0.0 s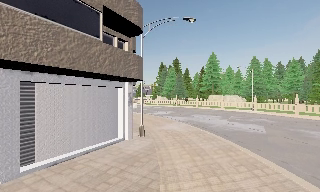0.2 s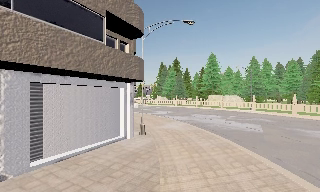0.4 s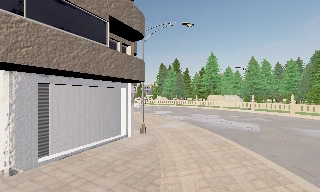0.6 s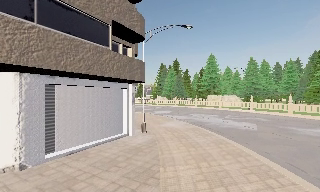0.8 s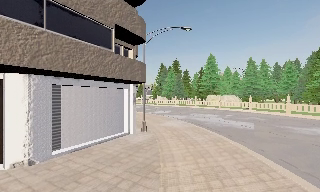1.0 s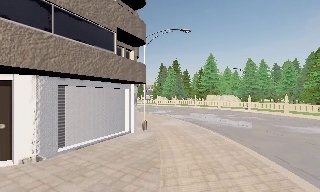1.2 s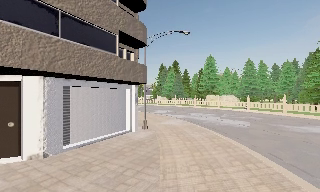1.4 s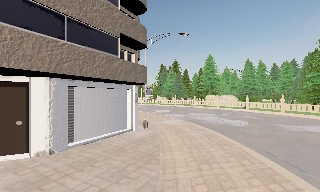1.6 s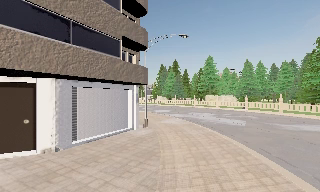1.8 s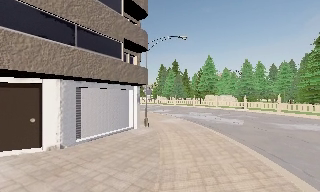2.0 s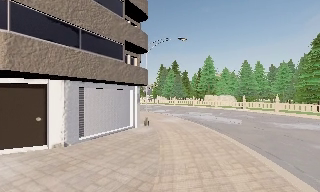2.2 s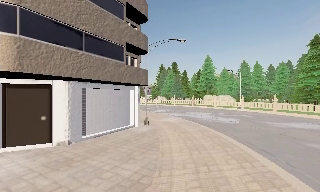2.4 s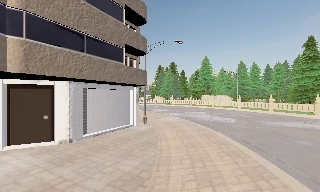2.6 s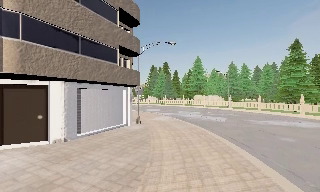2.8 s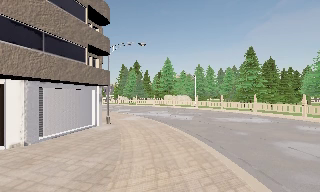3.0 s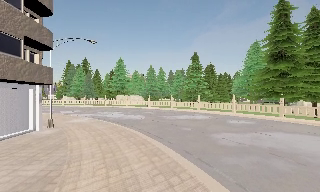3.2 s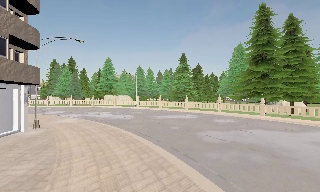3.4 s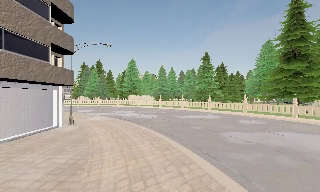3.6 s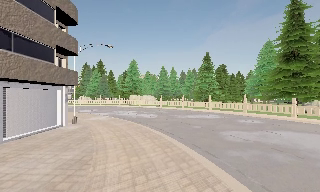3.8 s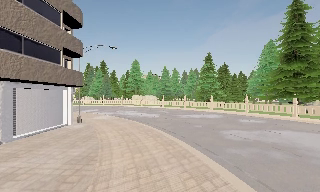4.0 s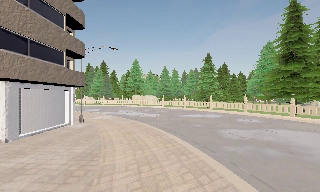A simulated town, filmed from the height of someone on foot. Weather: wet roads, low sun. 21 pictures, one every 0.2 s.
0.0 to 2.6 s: The camera travels backward, about 4.5 m, so what stands in front gets smaller.
2.6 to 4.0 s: The scene slides to the left, as the camera pans about 20 degrees to its right. It travels backward, about 2.5 m, so what stands in front gets smaller.
The film runs backward here.
